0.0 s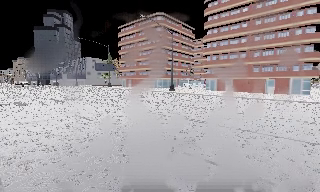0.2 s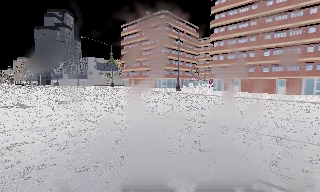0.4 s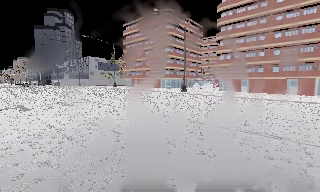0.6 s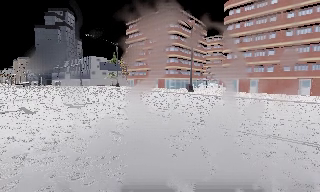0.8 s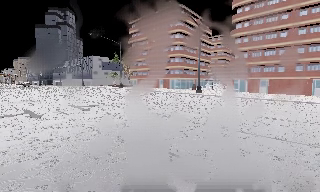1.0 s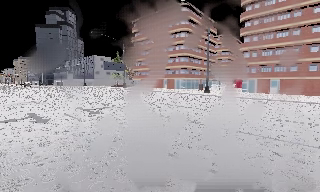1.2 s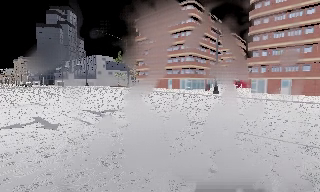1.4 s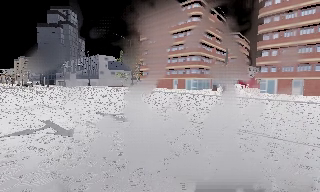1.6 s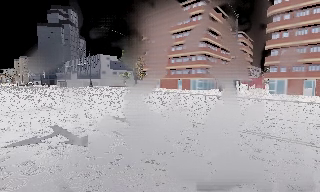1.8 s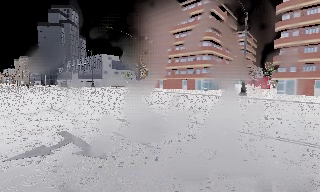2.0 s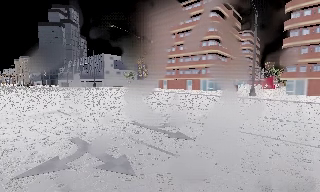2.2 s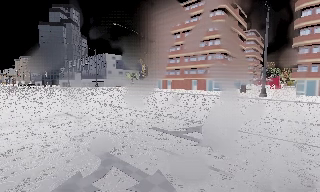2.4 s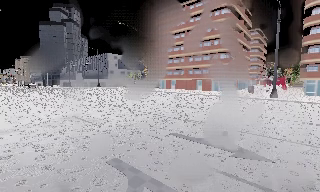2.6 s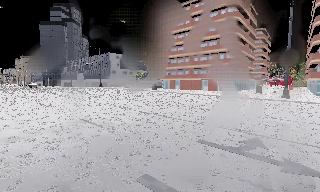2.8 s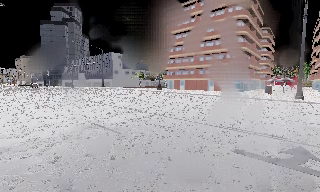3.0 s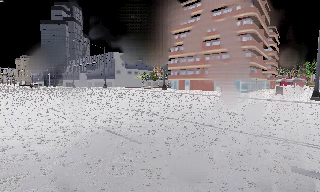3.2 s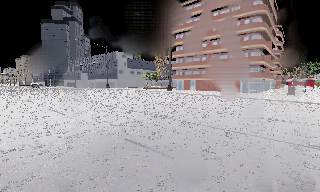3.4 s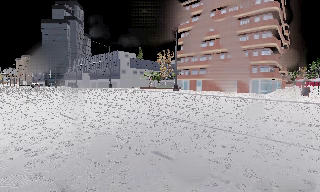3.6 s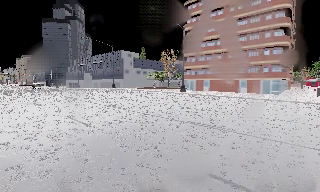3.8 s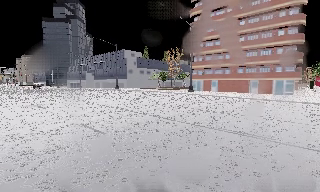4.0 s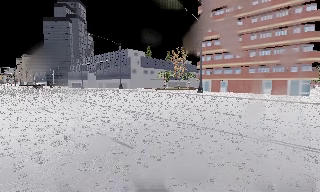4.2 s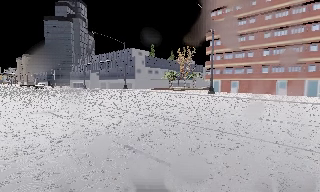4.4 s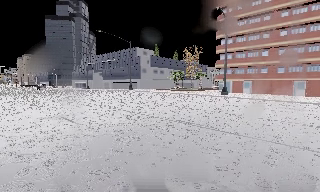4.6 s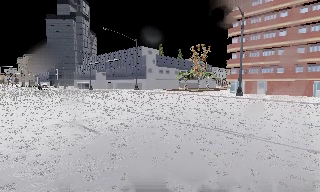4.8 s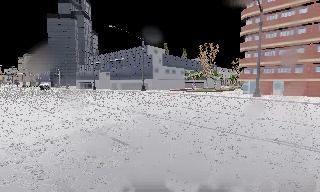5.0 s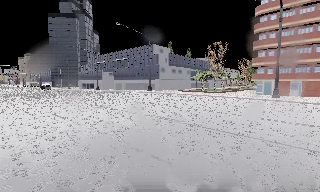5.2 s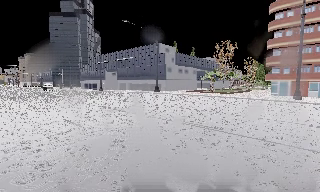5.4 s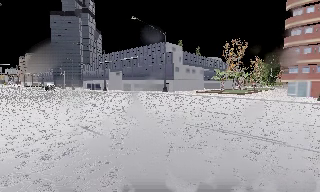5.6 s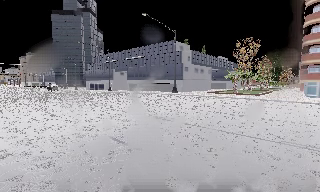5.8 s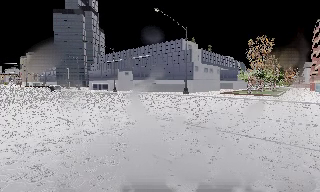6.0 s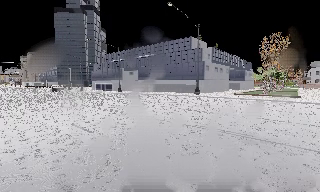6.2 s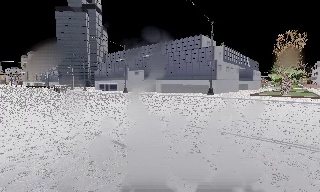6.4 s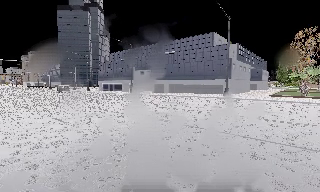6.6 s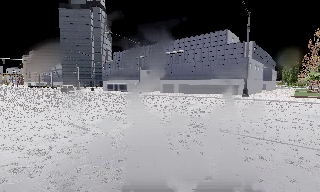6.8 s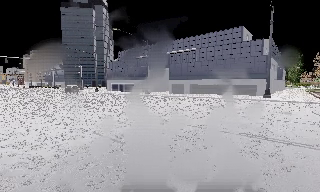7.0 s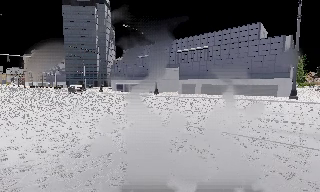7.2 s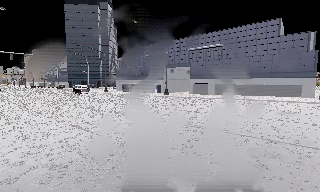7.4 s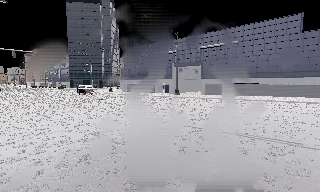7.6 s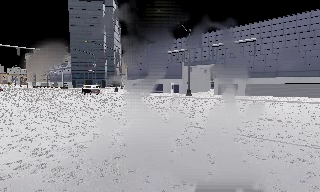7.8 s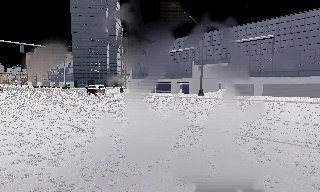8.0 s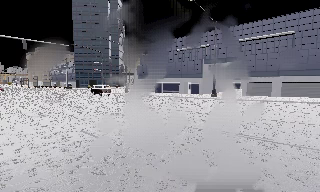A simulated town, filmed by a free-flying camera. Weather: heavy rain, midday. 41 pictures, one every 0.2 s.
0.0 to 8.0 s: The camera travels to its left and forward, about 70 m, so close, fixed things drift to the right. It gains speed.
The film runs backward here.
